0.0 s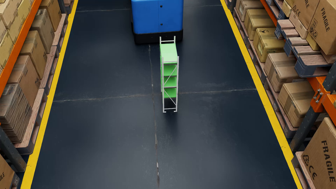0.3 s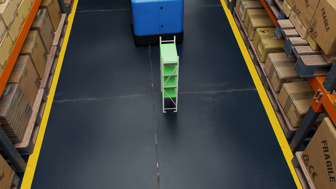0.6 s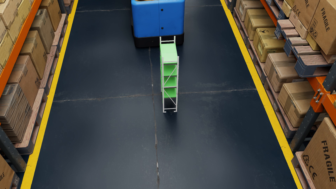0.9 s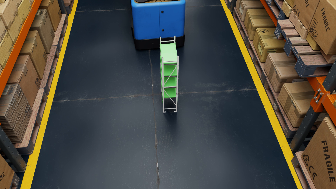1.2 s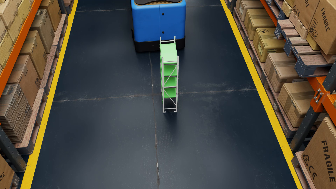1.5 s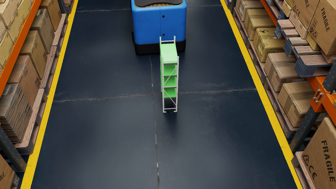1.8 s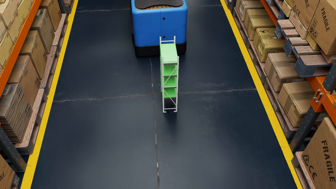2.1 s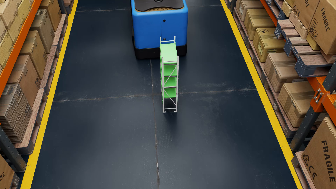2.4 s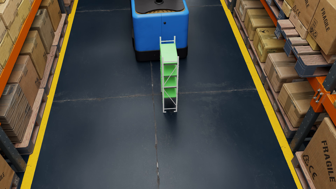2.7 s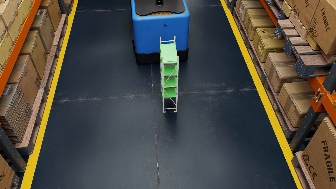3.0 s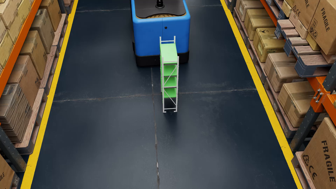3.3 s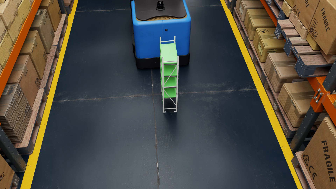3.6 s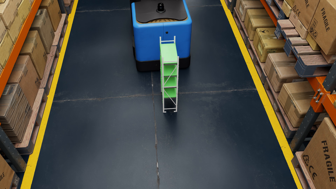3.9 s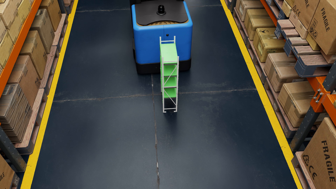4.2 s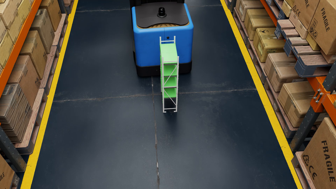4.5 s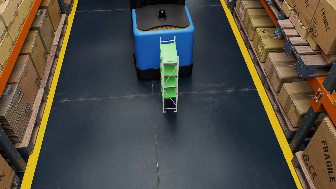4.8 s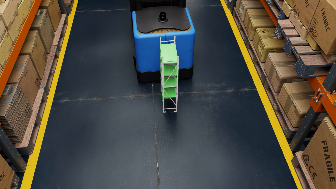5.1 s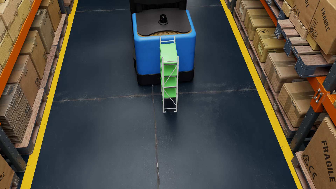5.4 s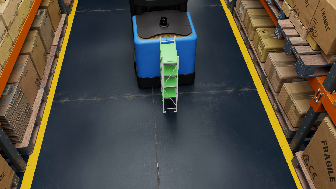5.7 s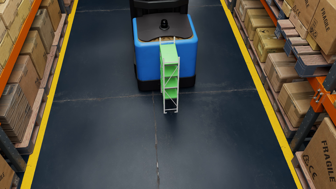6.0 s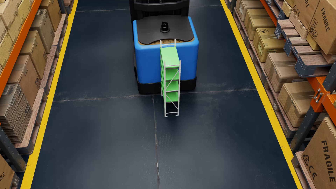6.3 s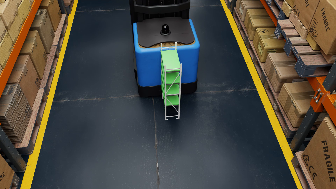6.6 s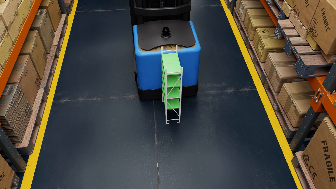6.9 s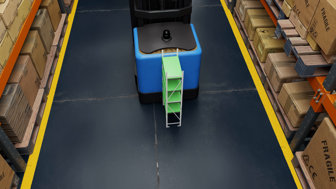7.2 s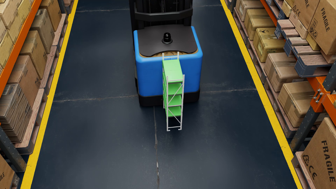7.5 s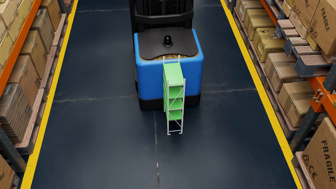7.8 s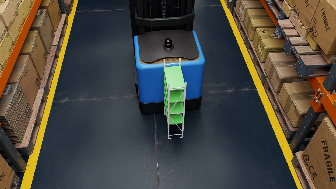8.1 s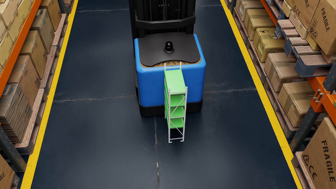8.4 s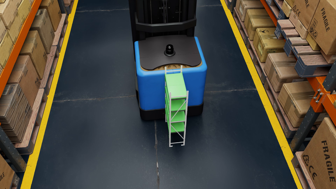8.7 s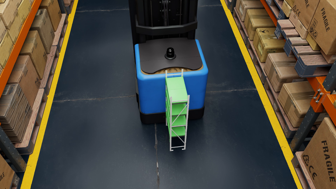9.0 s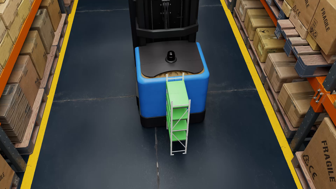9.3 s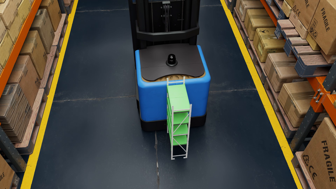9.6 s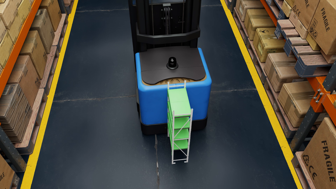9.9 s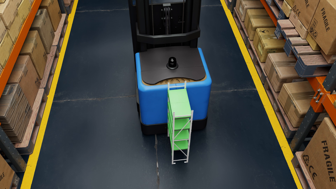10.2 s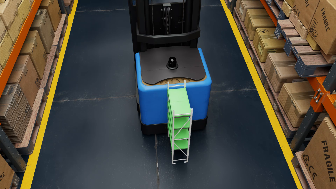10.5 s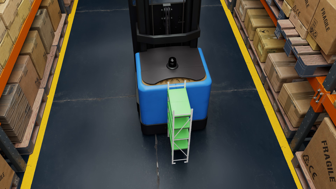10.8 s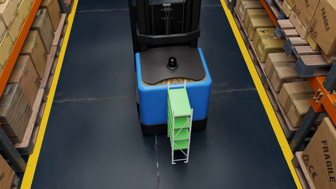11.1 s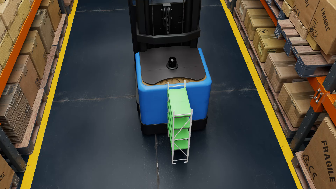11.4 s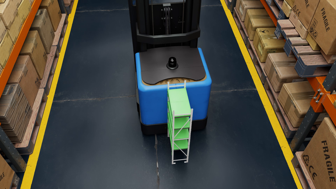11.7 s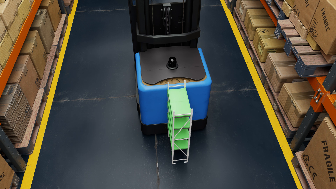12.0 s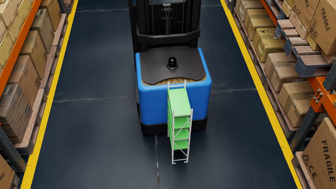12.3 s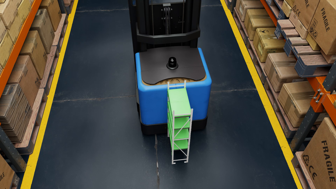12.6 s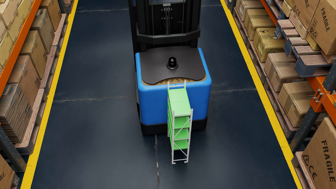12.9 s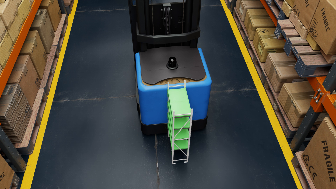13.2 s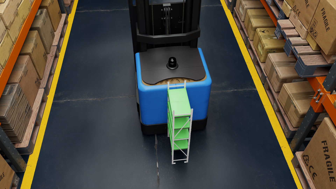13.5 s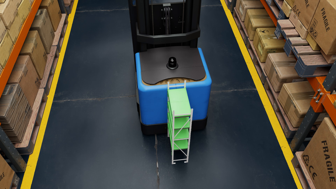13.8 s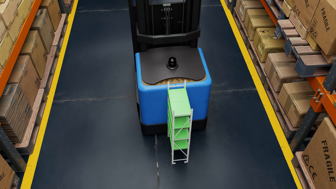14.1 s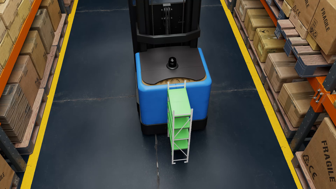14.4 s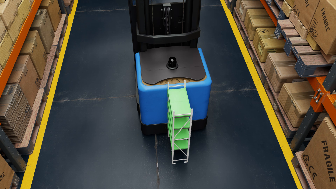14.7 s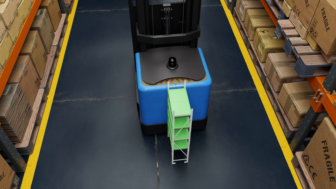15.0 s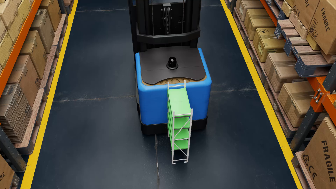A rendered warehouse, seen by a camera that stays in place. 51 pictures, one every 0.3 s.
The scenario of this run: A forklift runs into an object in its way.
